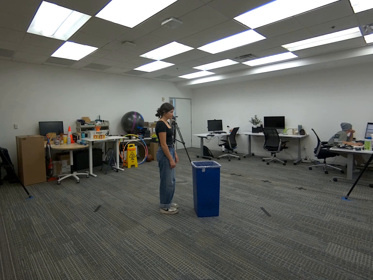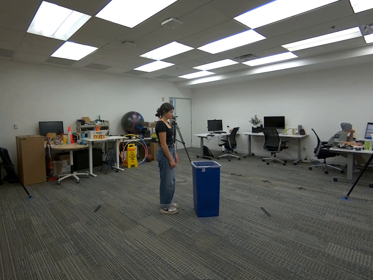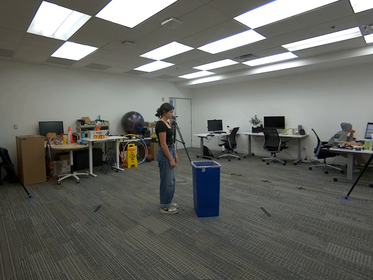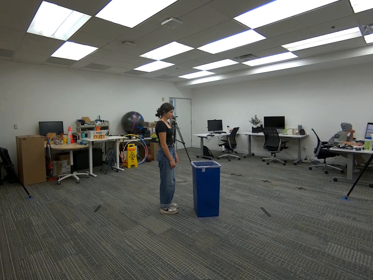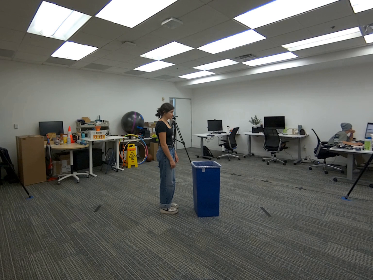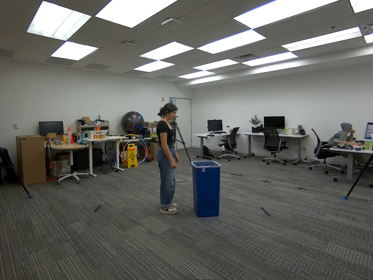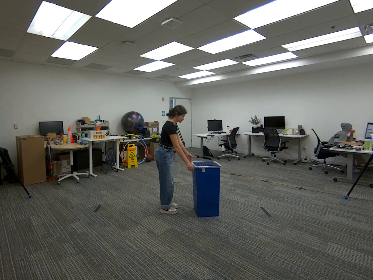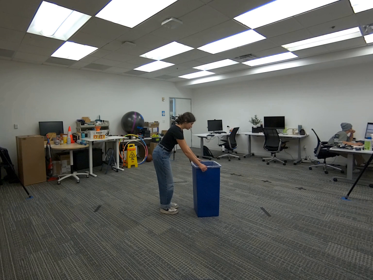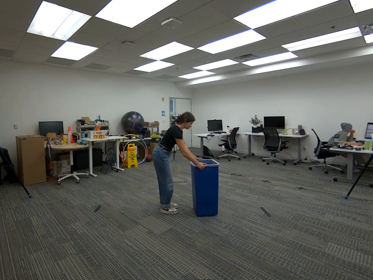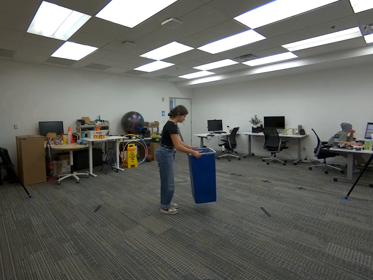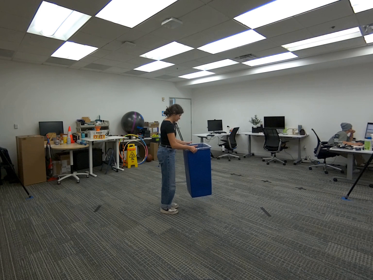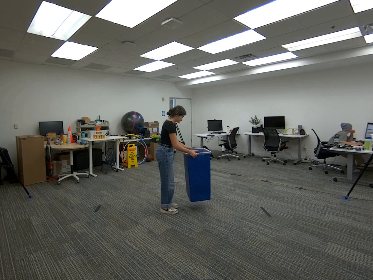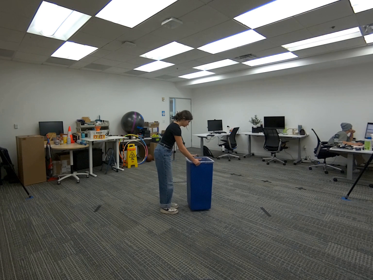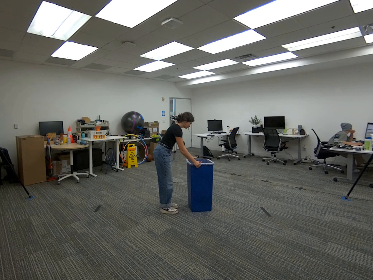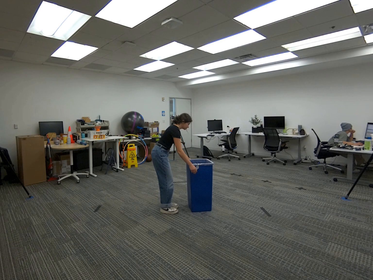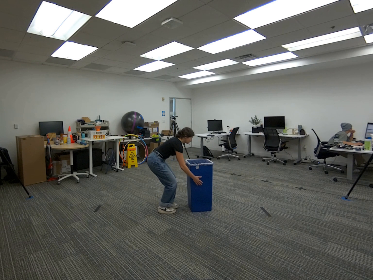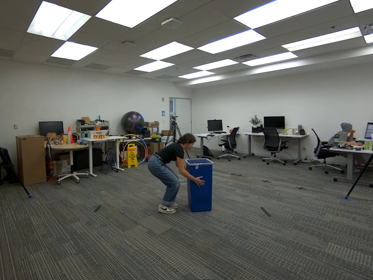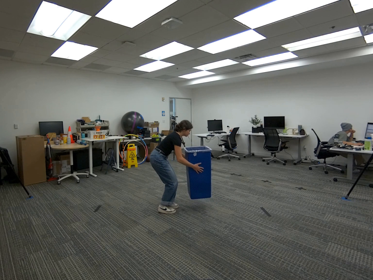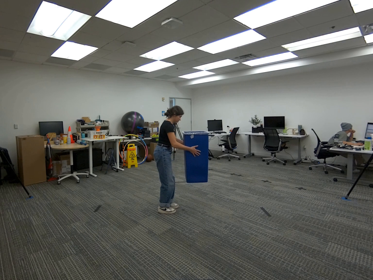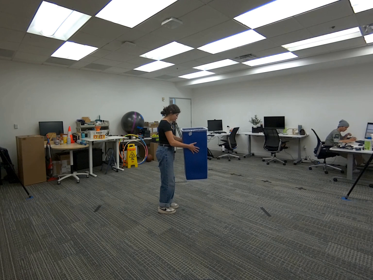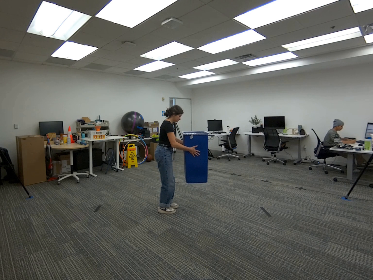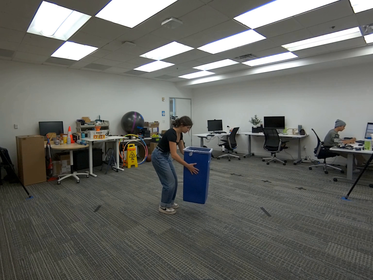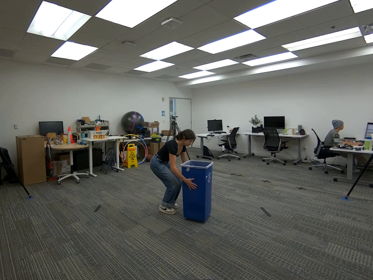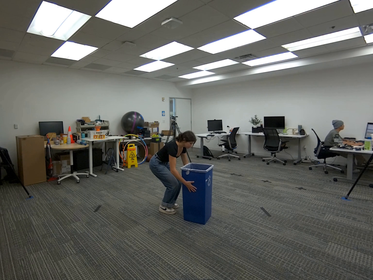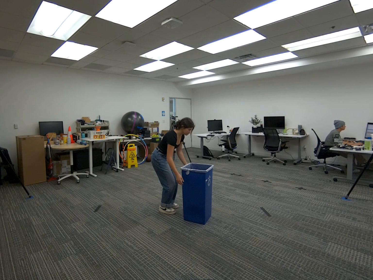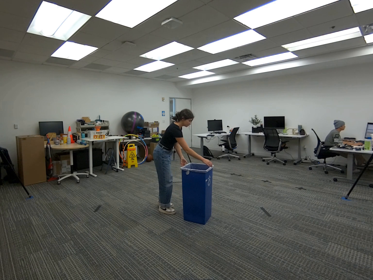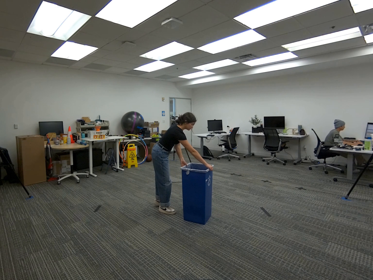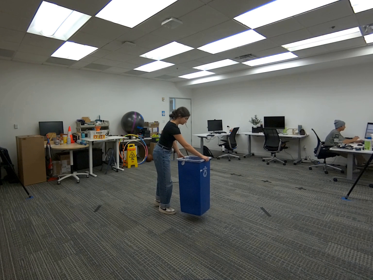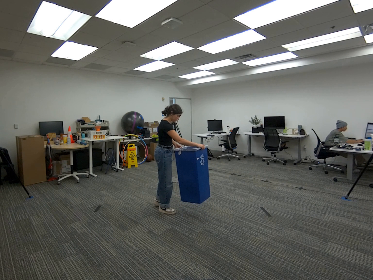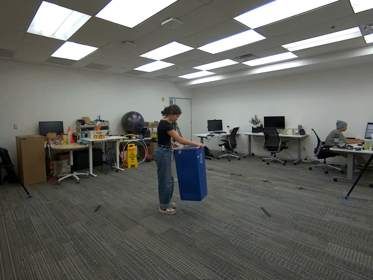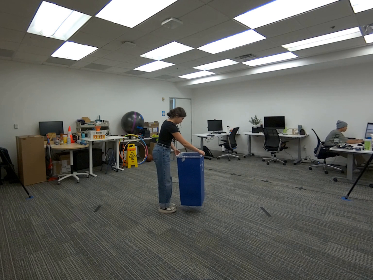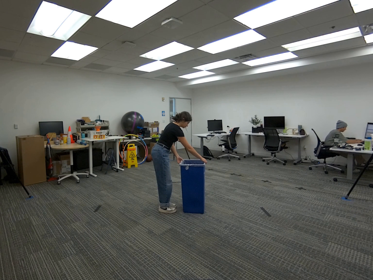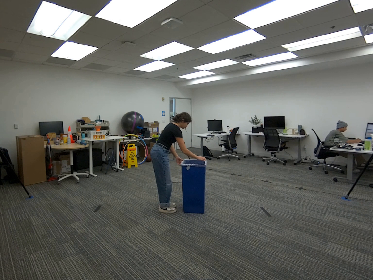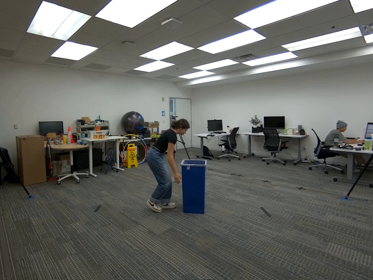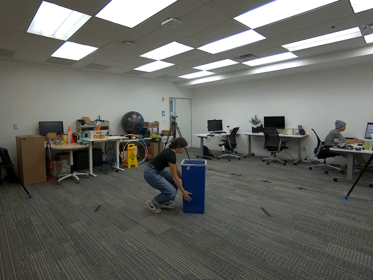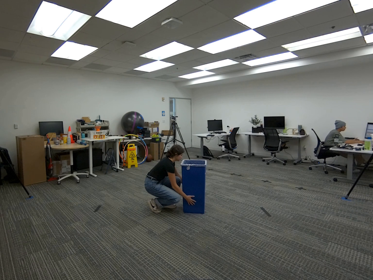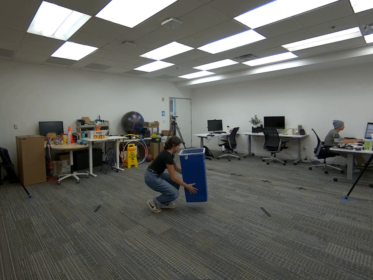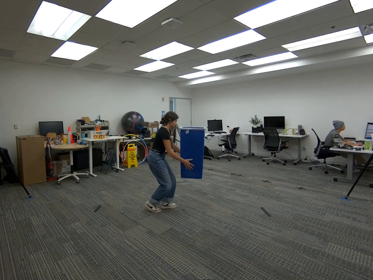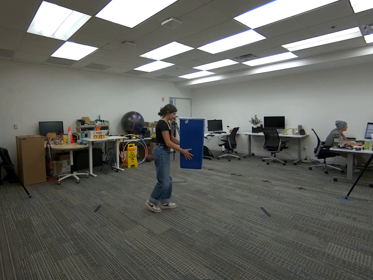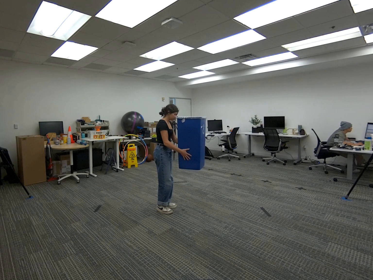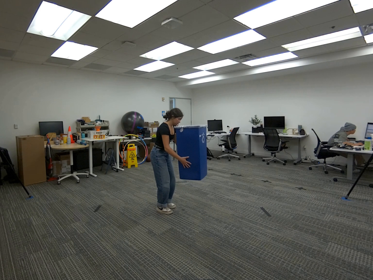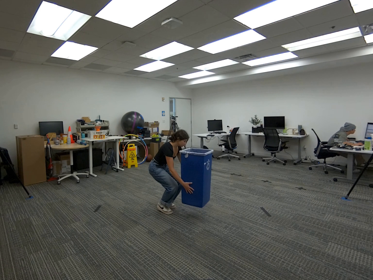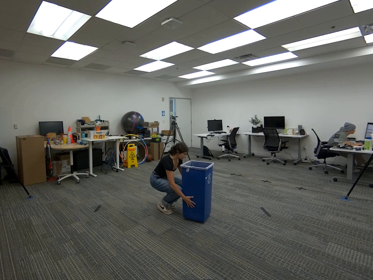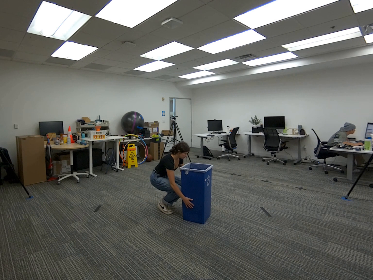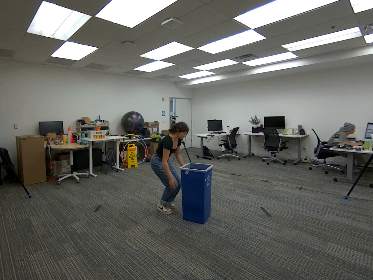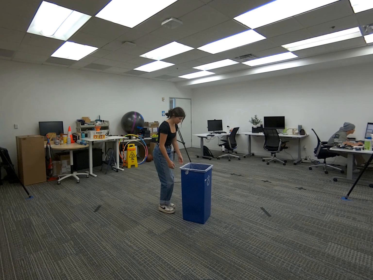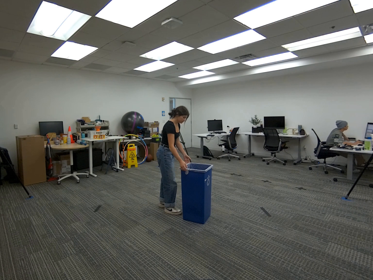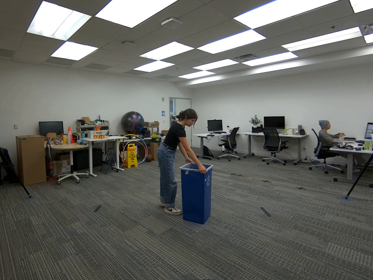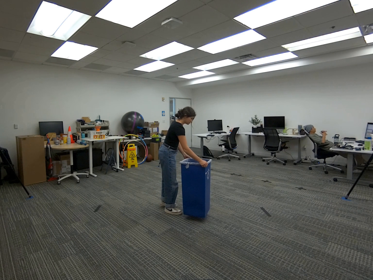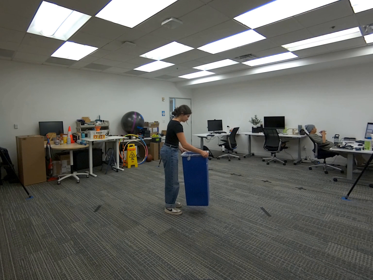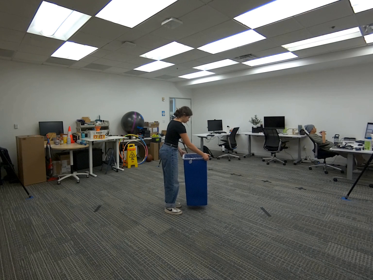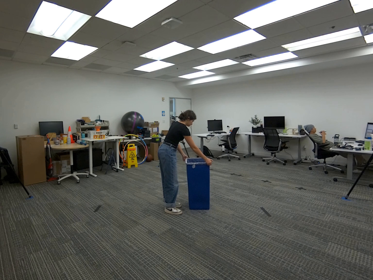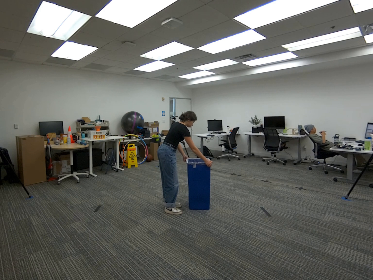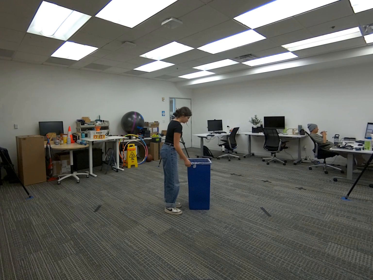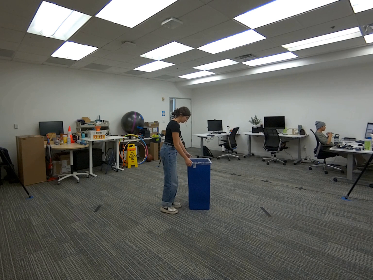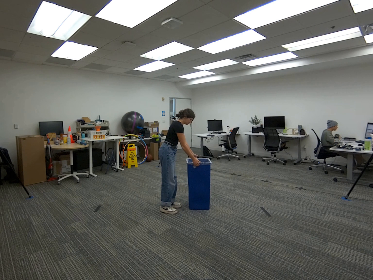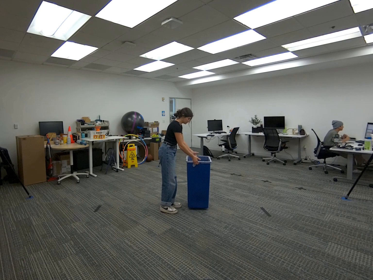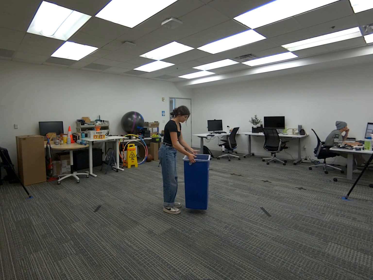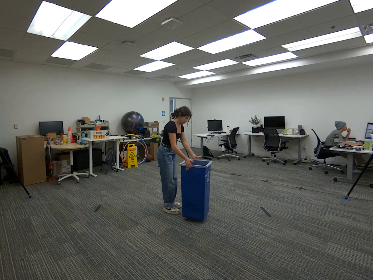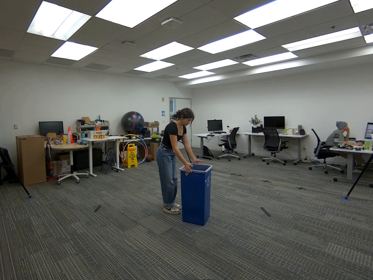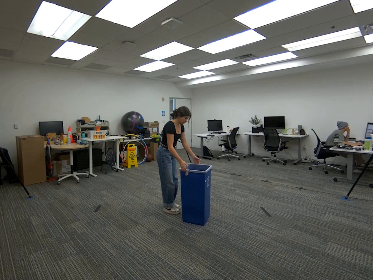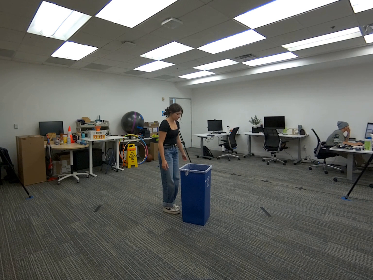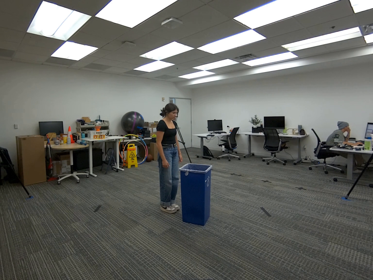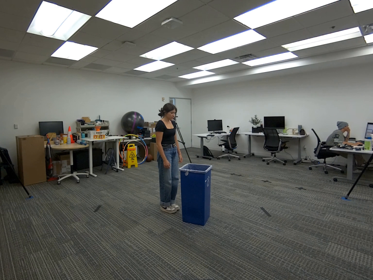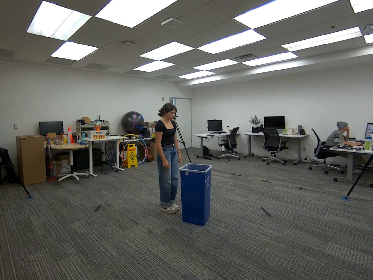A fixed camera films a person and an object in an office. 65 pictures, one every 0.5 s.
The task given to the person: Pick up blue trash can and place it back down on the floor. Repeat actions.
